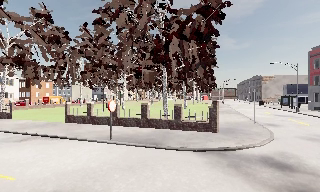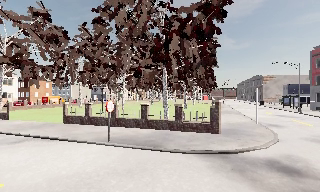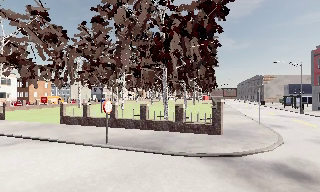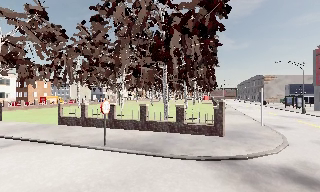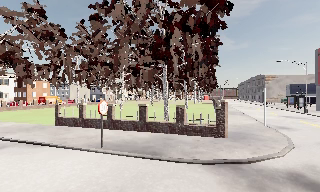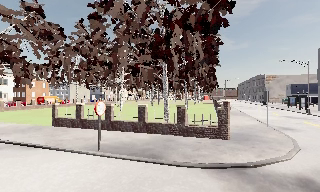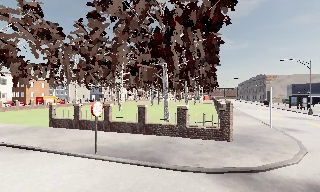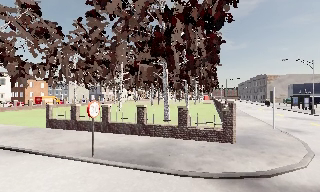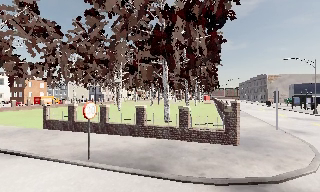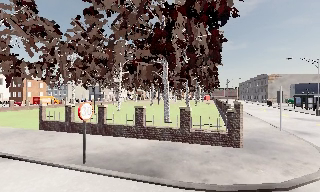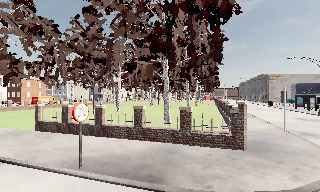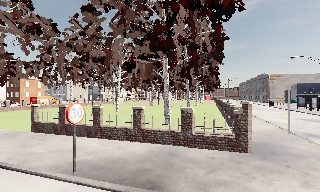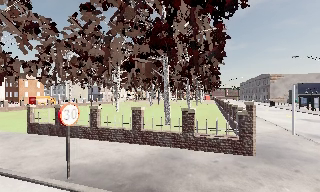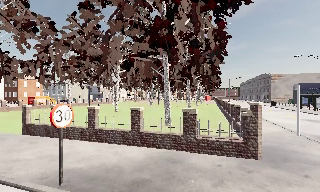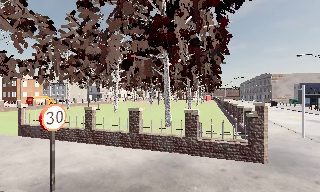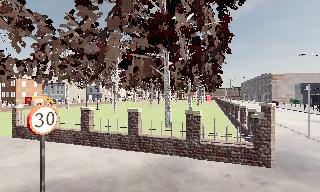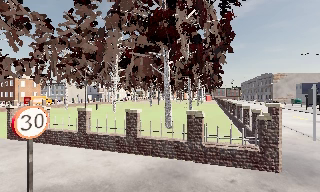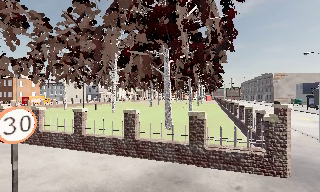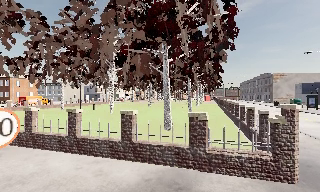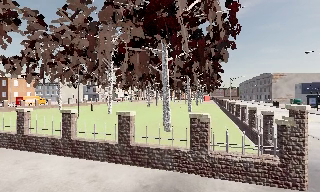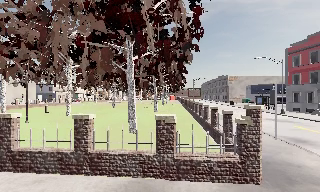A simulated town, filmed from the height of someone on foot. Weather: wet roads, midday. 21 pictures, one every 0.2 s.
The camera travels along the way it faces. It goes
forward.
0.0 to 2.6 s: The camera travels forward, about 4.5 m, so what stands in front looms larger.
2.6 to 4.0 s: The camera swings to its right by about 15 degrees, and the scene slides to the left. It travels forward, about 2.5 m, so what stands in front looms larger.
The film runs forward here.
